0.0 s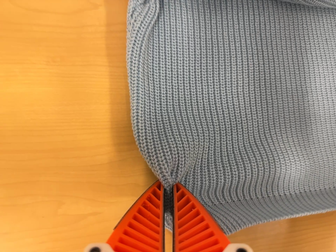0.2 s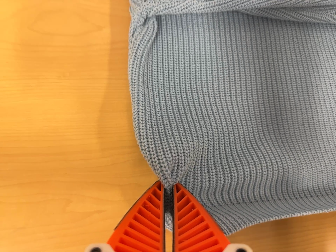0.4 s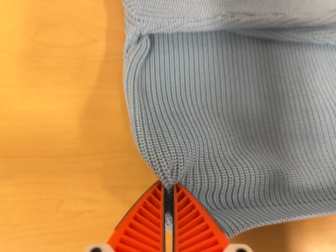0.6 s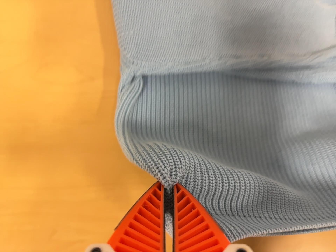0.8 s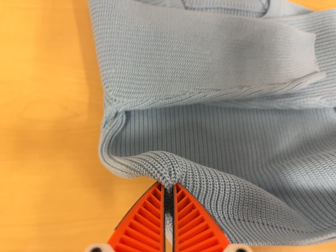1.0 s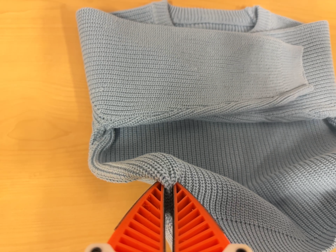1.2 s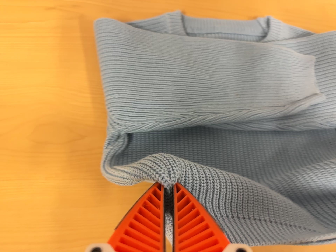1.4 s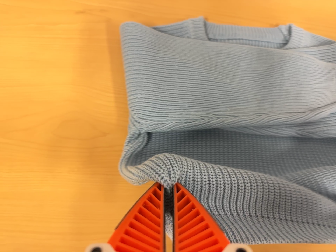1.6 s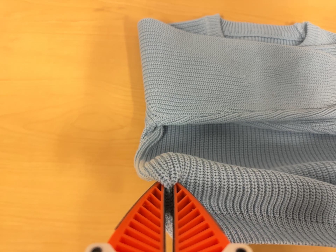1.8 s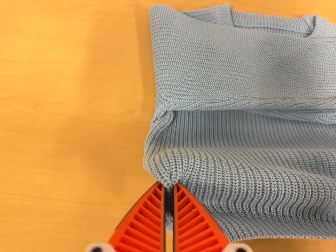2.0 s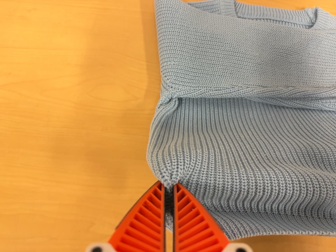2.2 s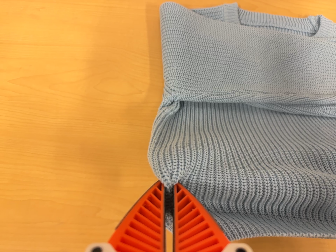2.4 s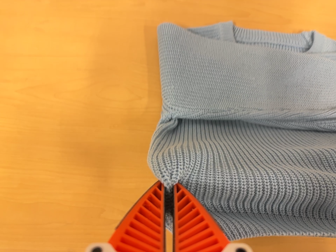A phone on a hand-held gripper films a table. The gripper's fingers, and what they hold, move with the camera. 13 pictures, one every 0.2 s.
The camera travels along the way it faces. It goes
backward.
The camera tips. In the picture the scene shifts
downward.
0.0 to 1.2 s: The camera travels backward, to its right and toward the top of its view, about 12 cm, so what stands in front gets smaller. Its aim tips toward the top of its view by about 15 degrees, and the scene shifts downward.
1.2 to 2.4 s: The camera travels toward the bottom of its view and backward, about 9 cm, so close, fixed things drift upward.
The film runs forward here.
